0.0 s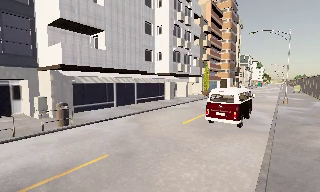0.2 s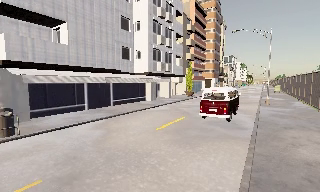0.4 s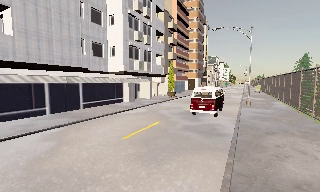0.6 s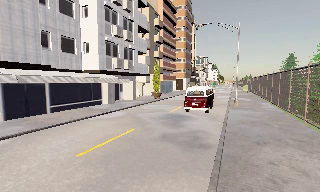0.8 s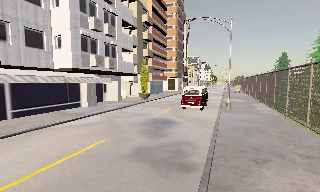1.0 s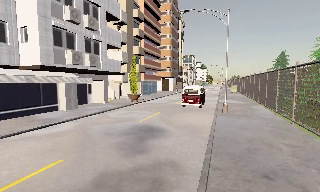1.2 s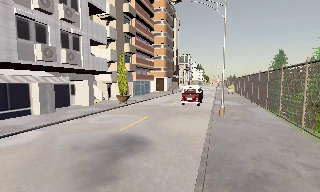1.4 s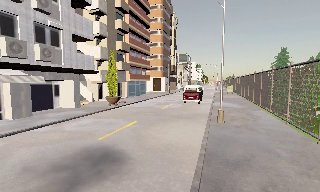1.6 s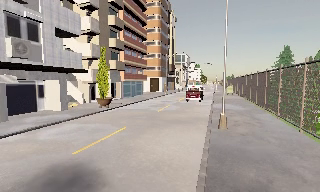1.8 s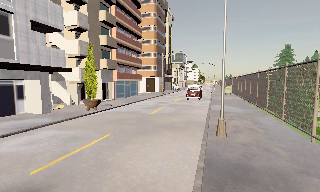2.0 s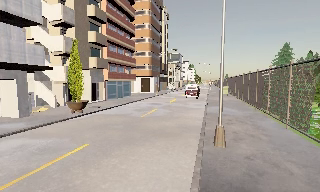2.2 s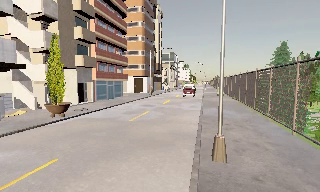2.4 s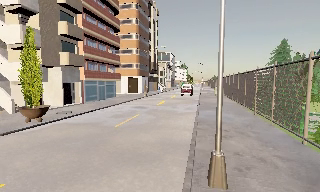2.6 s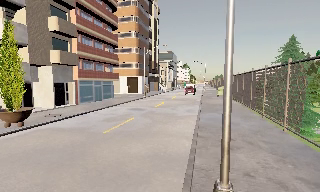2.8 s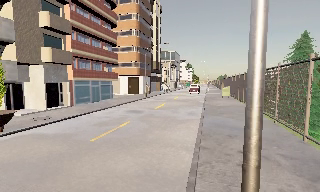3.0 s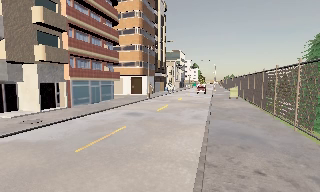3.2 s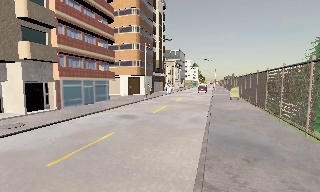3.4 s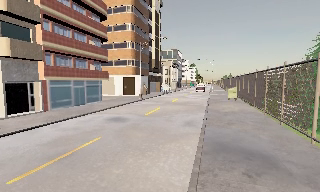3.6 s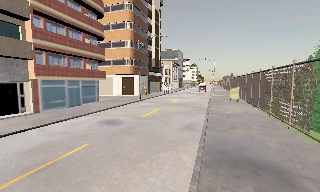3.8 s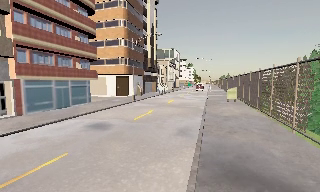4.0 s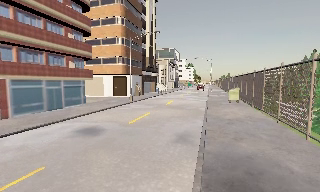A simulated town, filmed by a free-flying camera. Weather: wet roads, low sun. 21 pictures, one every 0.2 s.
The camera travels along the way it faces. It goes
forward.
0.0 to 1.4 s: The scene slides to the left, as the camera pans about 20 degrees to its right. It travels forward and to its right, about 11 m, so what stands in front looms larger.
1.4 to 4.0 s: The camera travels forward, about 14 m, so what stands in front looms larger.
The film runs forward here.
